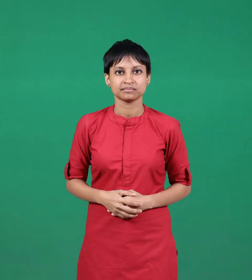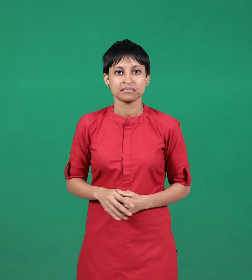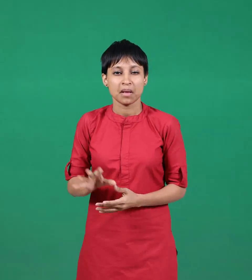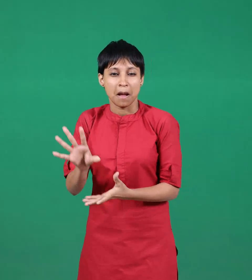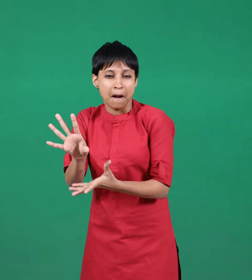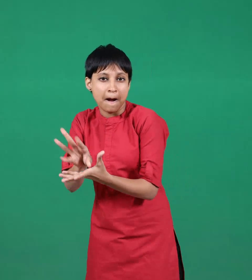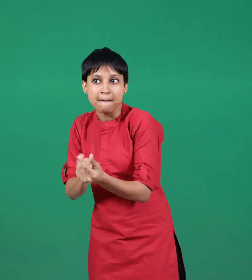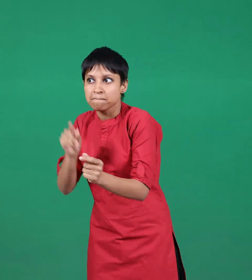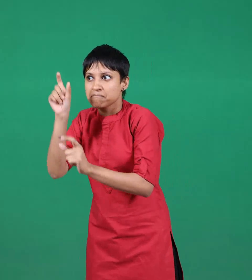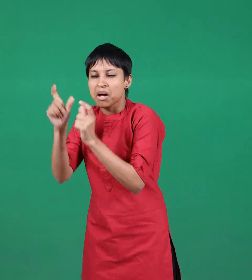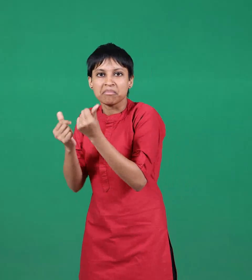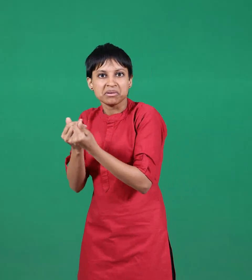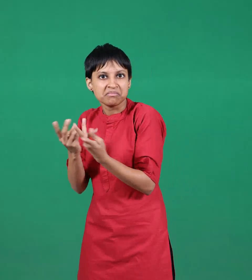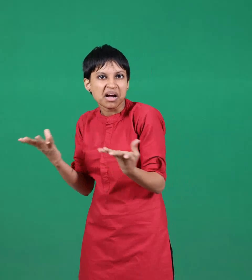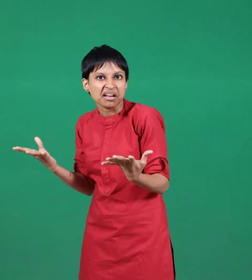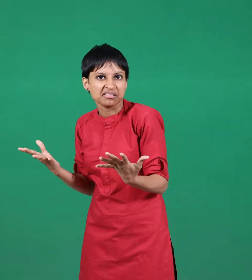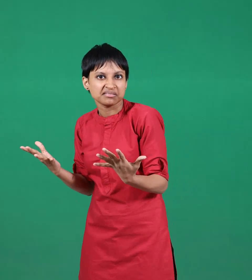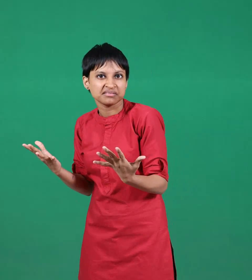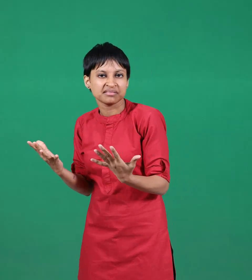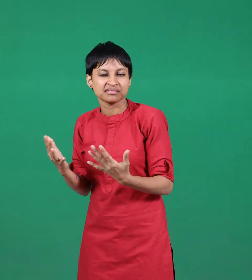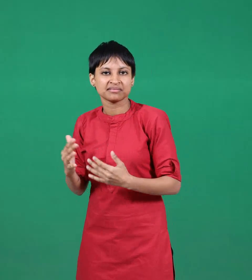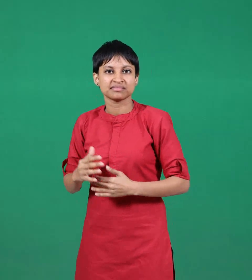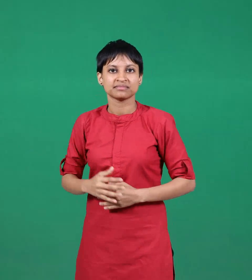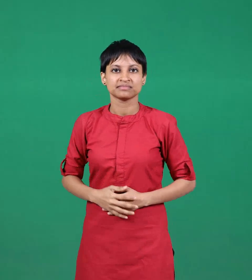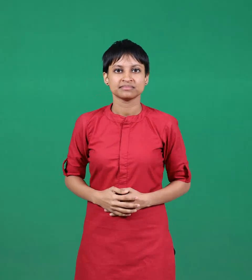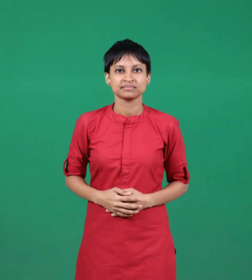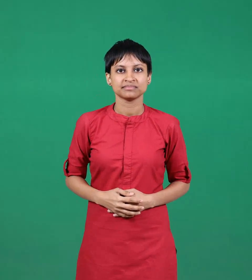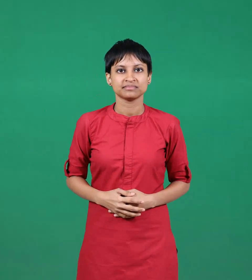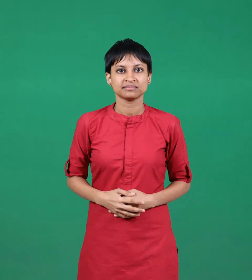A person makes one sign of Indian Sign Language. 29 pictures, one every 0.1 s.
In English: robbers
